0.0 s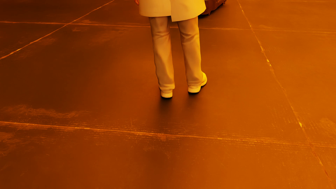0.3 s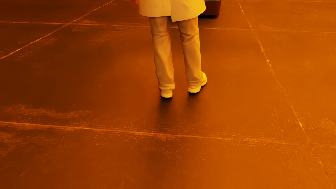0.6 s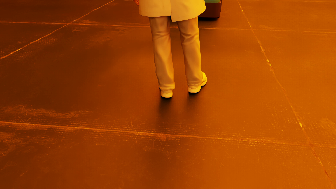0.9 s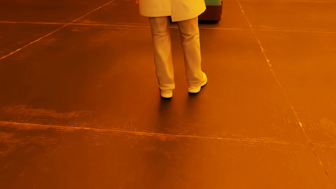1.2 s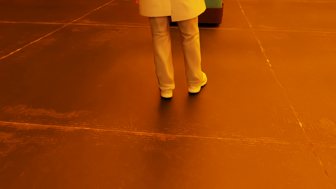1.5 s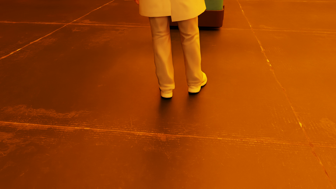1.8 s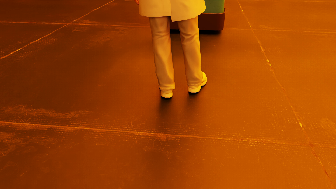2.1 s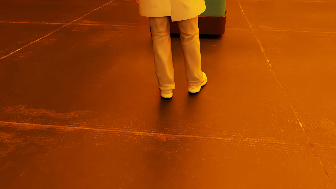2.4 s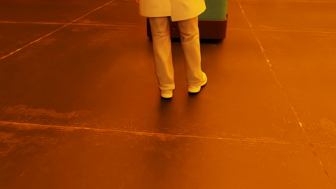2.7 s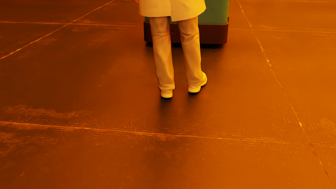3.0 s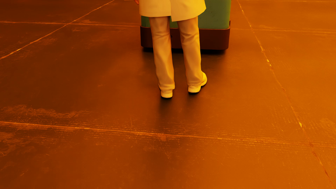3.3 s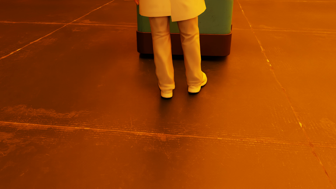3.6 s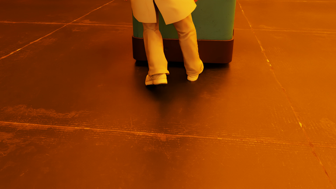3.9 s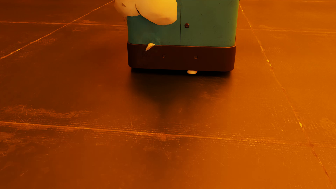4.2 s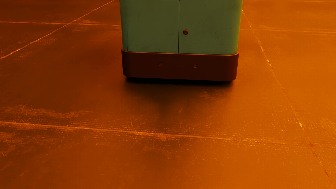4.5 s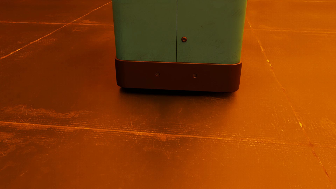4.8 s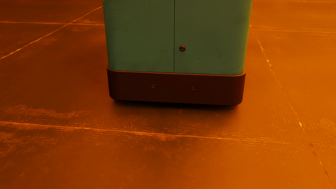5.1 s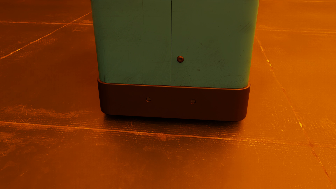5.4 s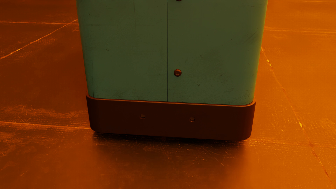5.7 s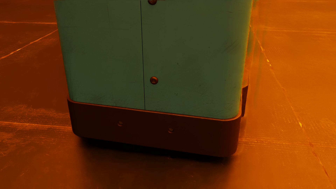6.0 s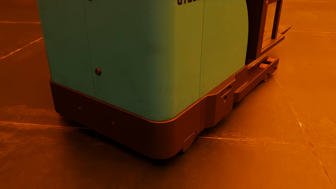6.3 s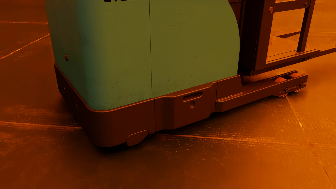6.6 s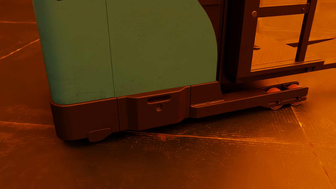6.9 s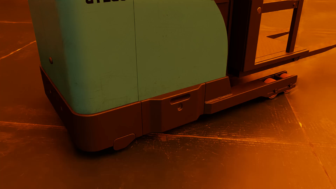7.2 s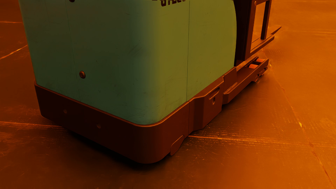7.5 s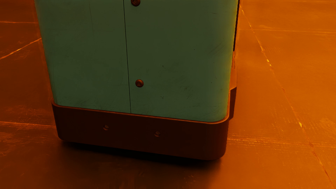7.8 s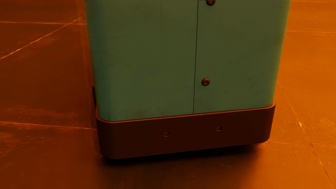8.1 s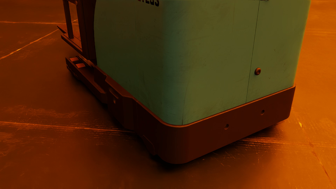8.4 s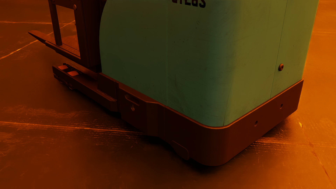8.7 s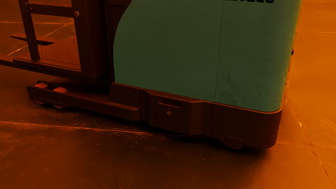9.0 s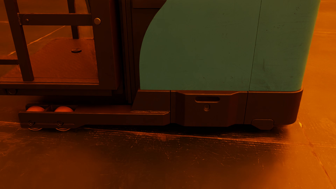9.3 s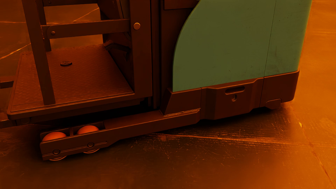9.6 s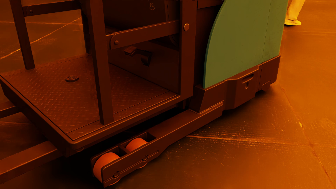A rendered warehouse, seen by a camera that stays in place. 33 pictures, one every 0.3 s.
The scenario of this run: Near miss between a forklift and a person.
